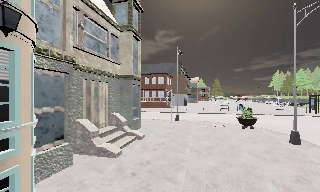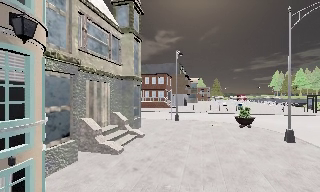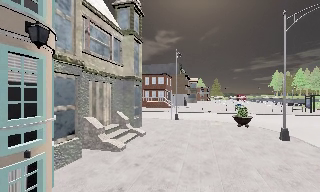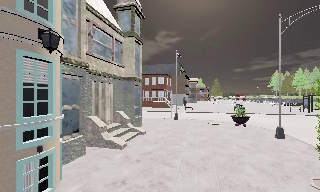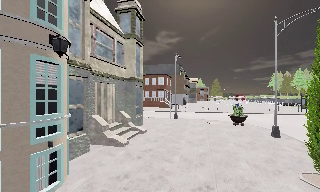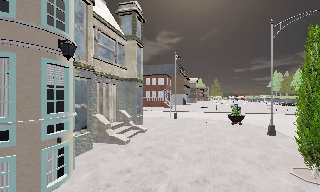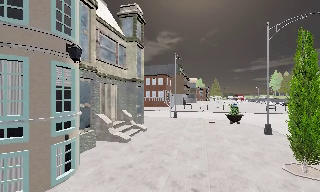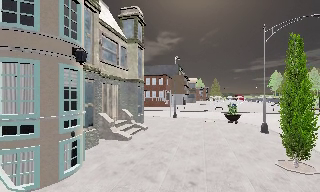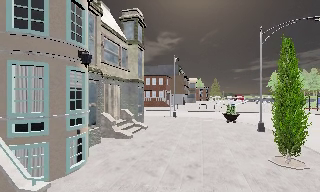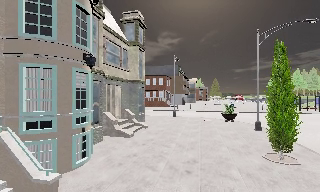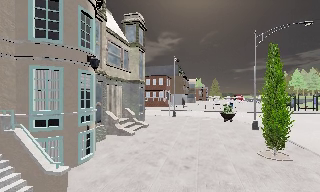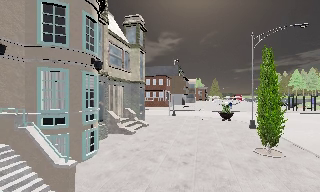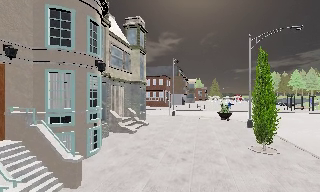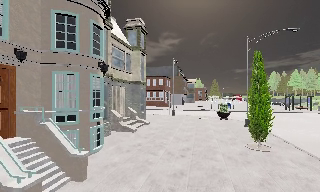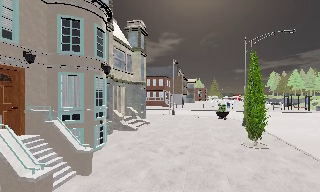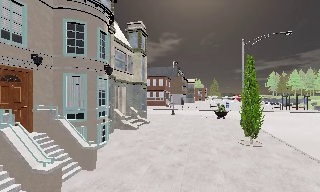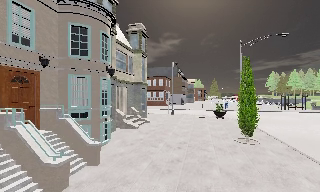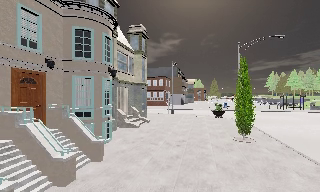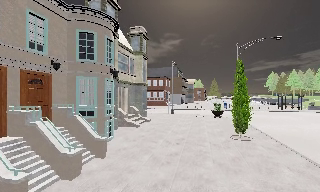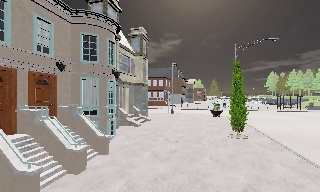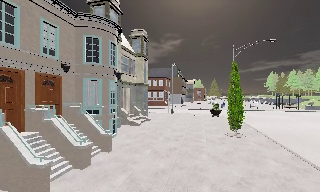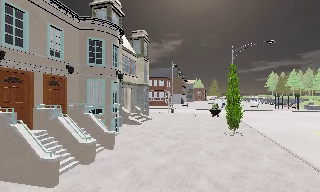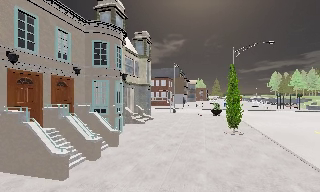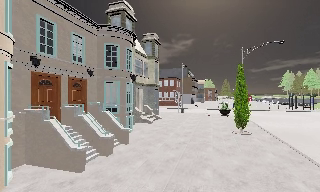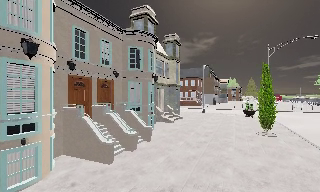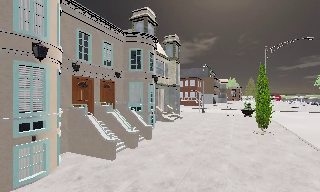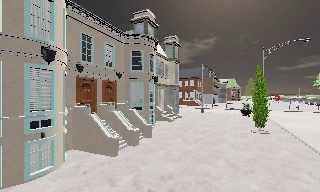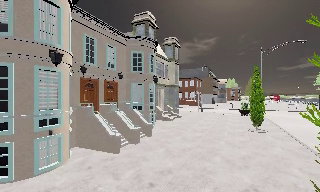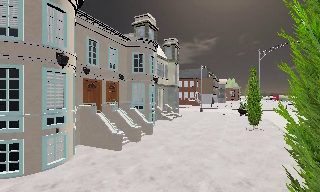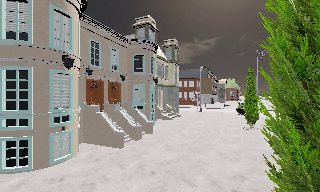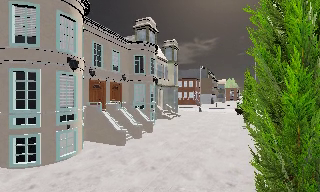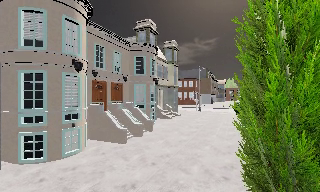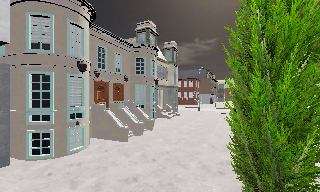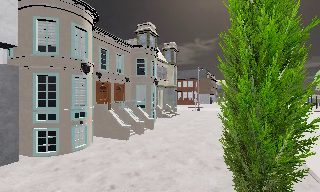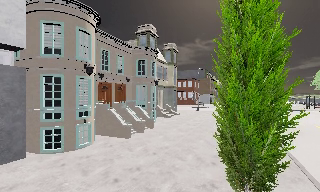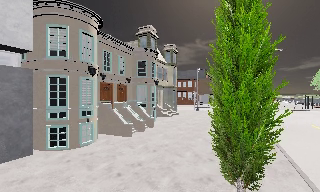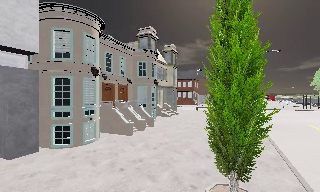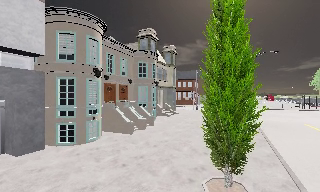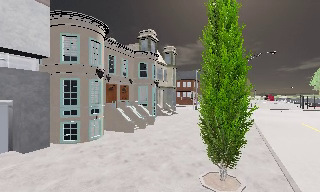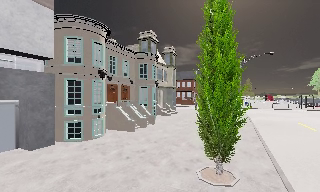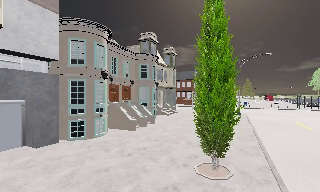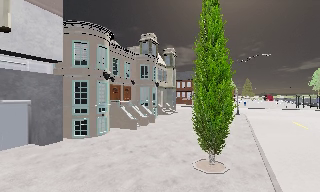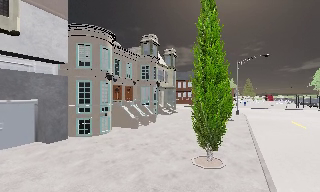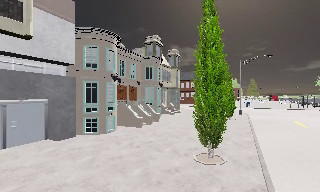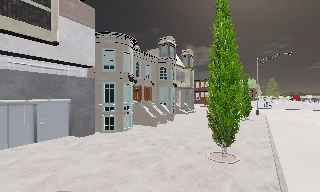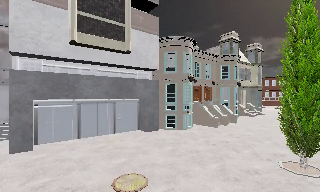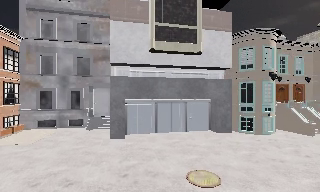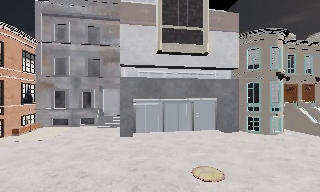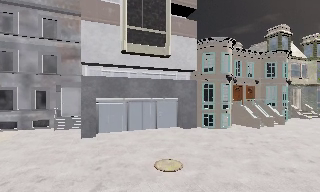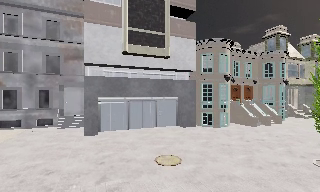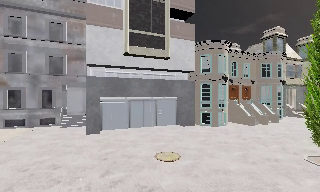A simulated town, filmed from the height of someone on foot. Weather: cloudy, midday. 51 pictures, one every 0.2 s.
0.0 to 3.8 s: The camera travels backward, about 7 m, so what stands in front gets smaller.
3.8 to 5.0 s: The camera swings to its left by about 10 degrees, and the scene slides to the right. It travels backward, about 2 m, so what stands in front gets smaller.
5.0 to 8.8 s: The camera travels backward, about 7 m, so what stands in front gets smaller.
8.8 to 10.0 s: The camera swings to its left by about 35 degrees, and the scene slides to the right. It travels backward, about 2 m.
The film runs backward here.
